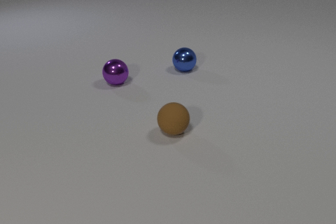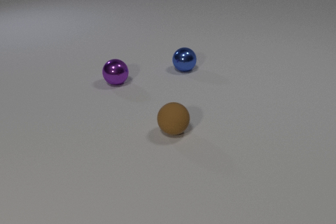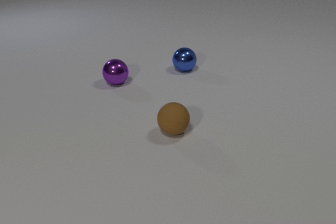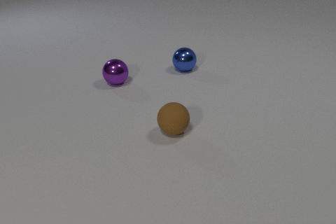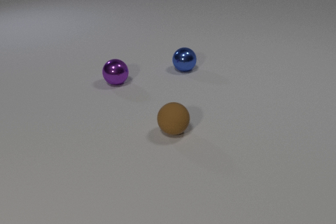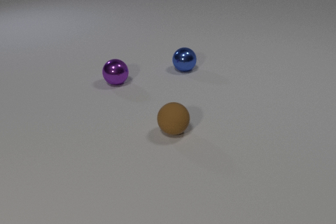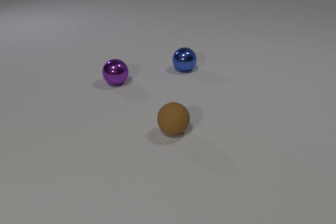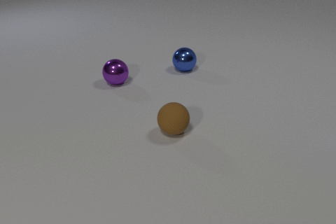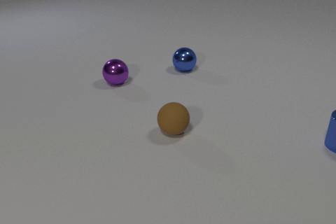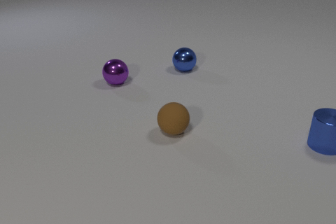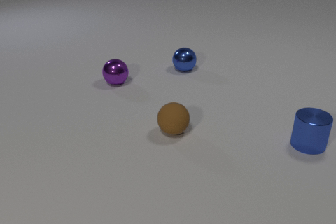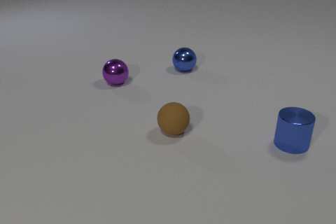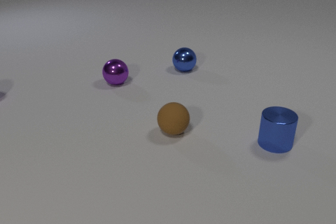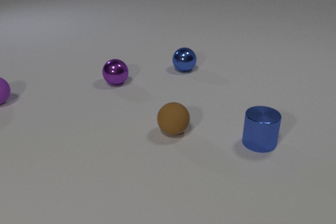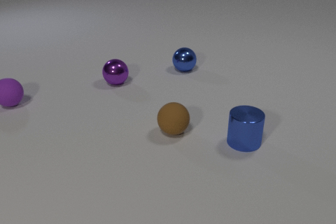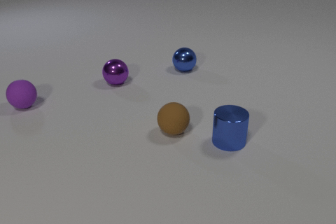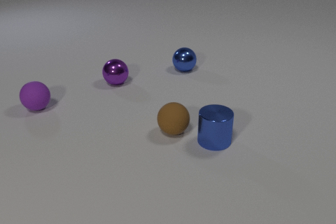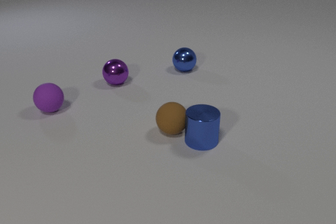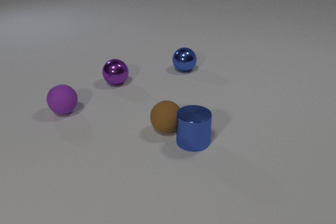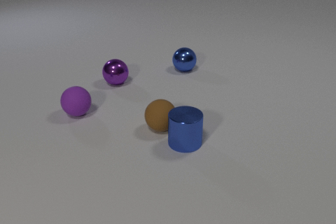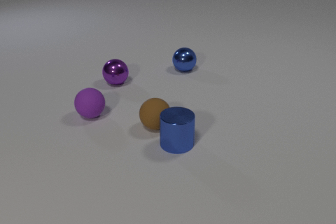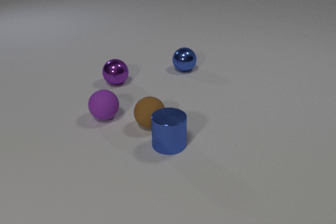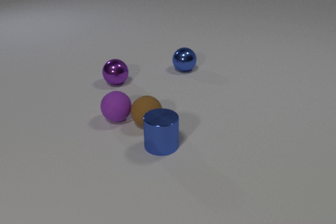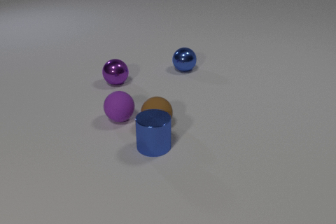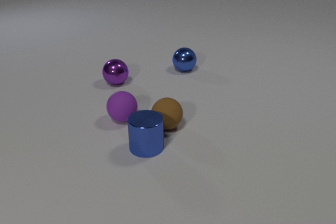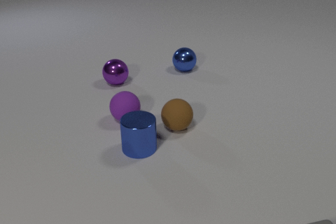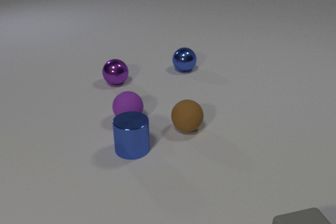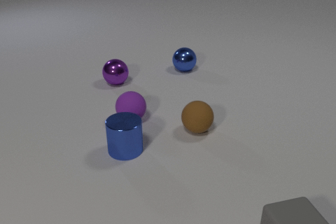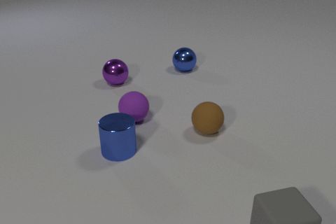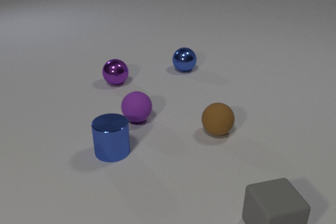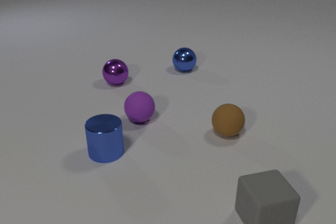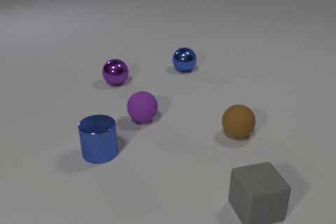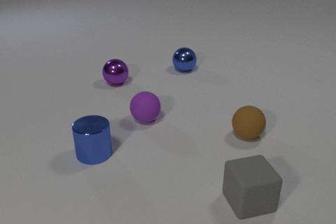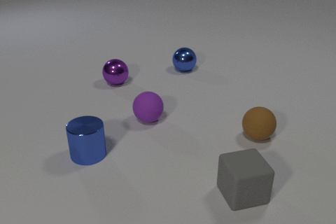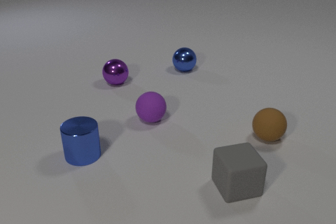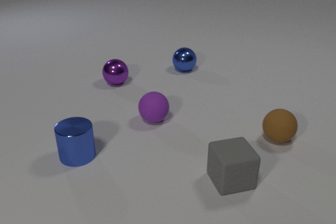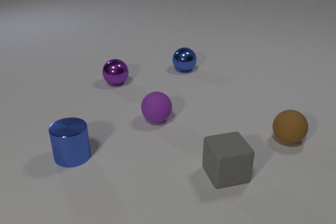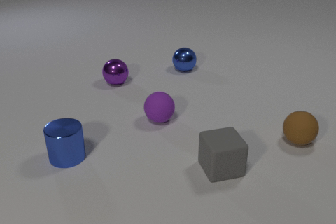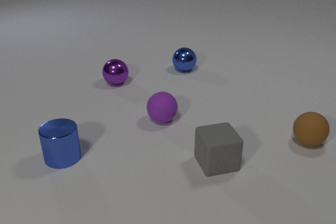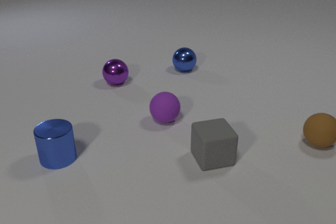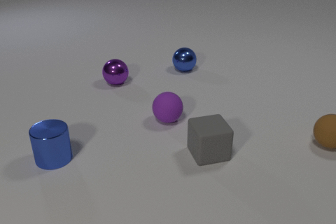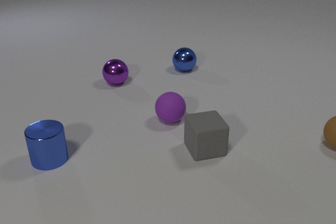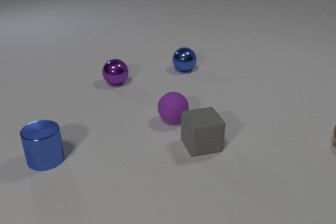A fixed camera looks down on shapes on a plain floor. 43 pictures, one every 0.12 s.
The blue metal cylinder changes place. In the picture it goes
to the left.
The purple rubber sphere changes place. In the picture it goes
to the right.
0.00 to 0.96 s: The blue metal cylinder comes in at the right edge.
0.96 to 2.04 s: The blue metal cylinder slides to the left. The purple rubber sphere comes in at the left edge, rolls to the right and toward the camera. The blue metal cylinder and the brown rubber sphere collide.
2.04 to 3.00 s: The blue metal cylinder slides to the left. The brown rubber sphere rolls away from the camera. The purple rubber sphere rolls to the right and toward the camera. The gray rubber cube comes in at the bottom edge. The brown rubber sphere and the purple rubber sphere collide.
3.00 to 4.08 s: The blue metal cylinder slides to the left. The brown rubber sphere rolls to the right. The purple rubber sphere rolls to the right. The gray rubber cube slides away from the camera and to the left.
4.08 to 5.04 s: The blue metal cylinder slides to the left. The brown rubber sphere rolls to the right. The purple rubber sphere rolls to the right. The gray rubber cube slides away from the camera and to the left.
How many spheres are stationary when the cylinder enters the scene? 3.
Are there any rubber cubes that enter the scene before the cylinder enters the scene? no.
What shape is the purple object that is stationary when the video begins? sphere.
